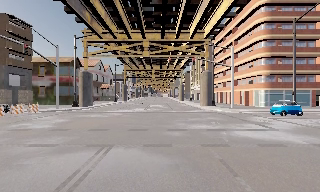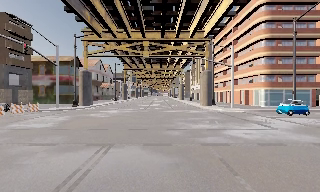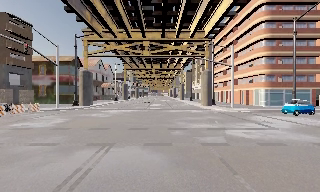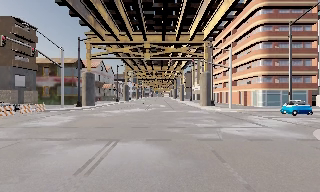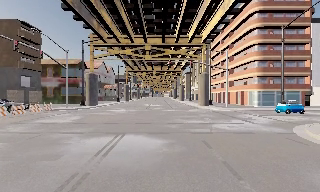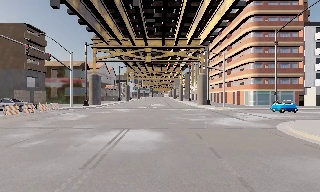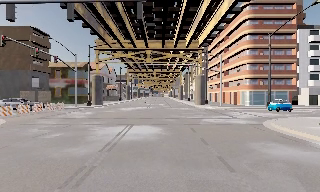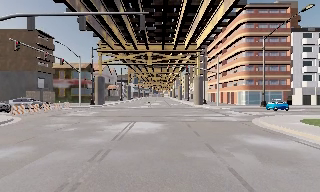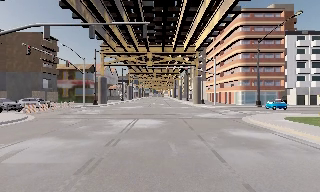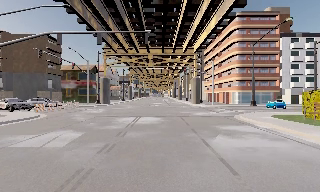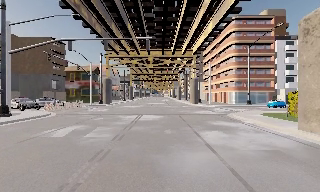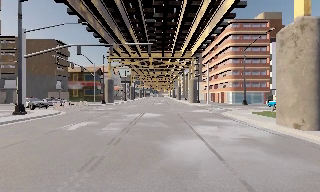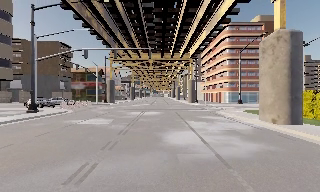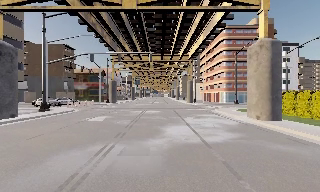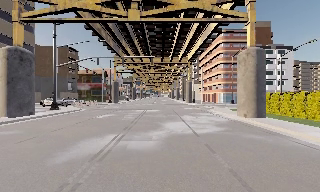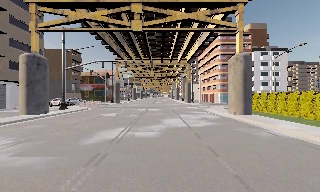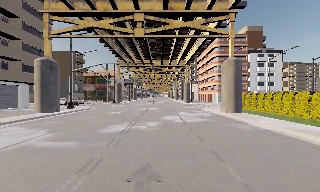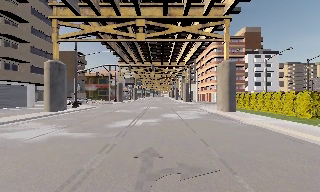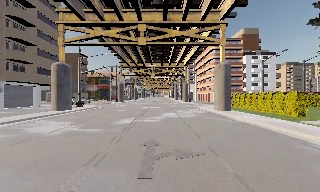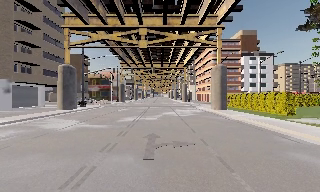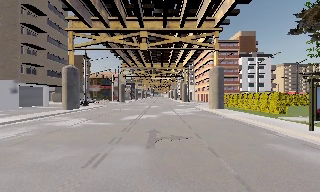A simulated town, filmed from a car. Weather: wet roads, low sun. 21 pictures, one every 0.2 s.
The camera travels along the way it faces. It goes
backward.
0.0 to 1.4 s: The camera travels backward, about 5 m, so what stands in front gets smaller. It gains speed.
1.4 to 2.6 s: The camera travels backward, about 8 m, so what stands in front gets smaller.
2.6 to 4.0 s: The camera travels backward, about 9 m, so what stands in front gets smaller. It loses speed.
The film runs backward here.
